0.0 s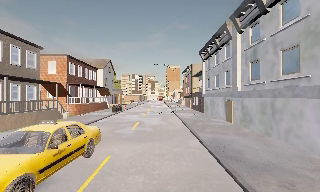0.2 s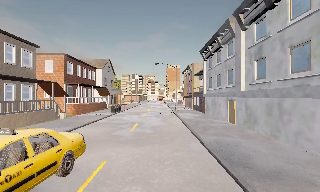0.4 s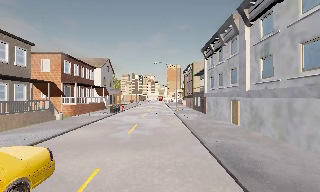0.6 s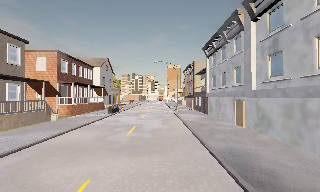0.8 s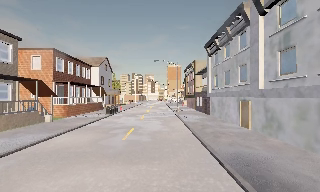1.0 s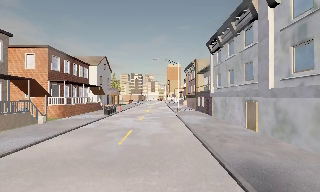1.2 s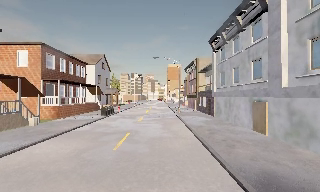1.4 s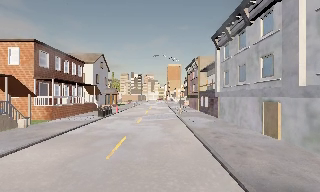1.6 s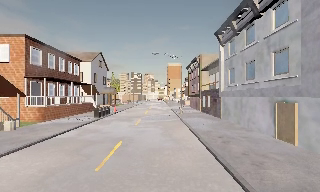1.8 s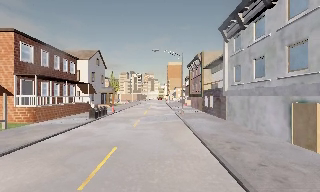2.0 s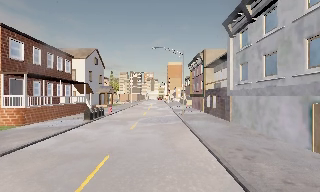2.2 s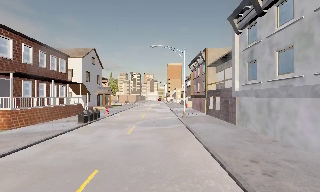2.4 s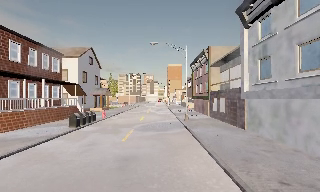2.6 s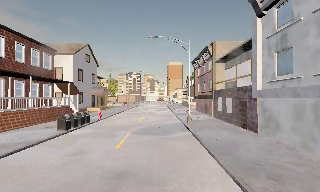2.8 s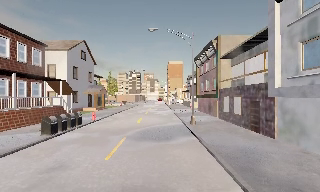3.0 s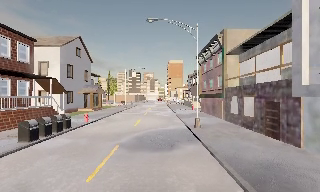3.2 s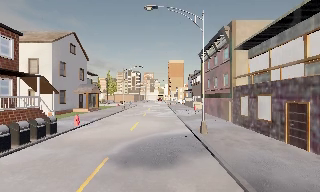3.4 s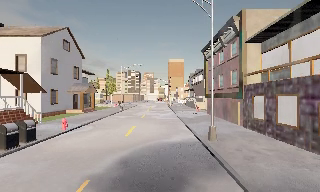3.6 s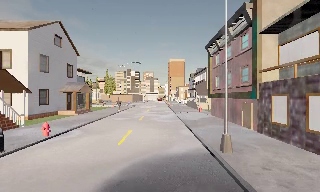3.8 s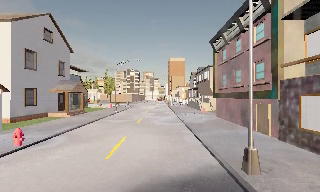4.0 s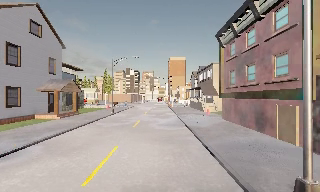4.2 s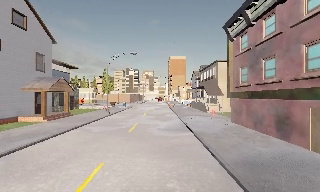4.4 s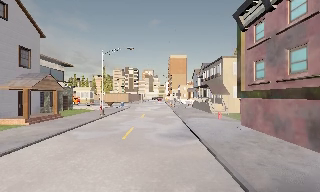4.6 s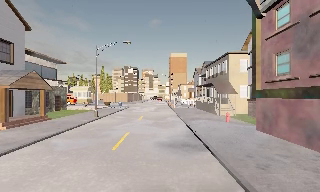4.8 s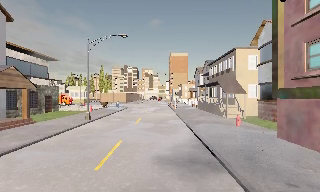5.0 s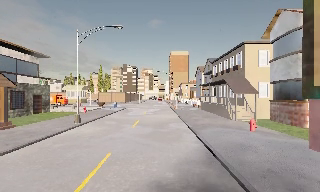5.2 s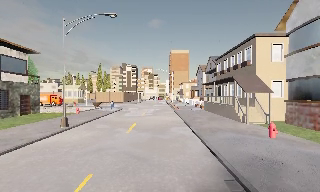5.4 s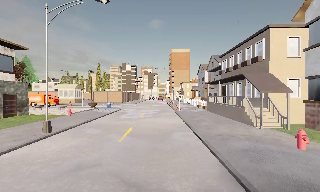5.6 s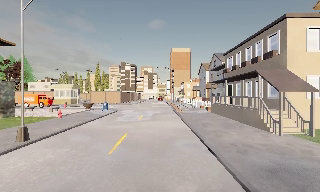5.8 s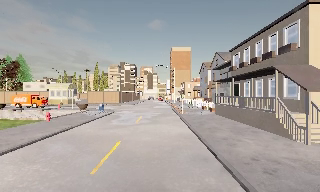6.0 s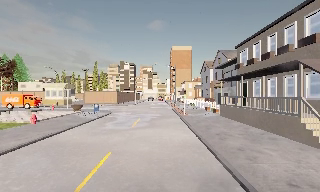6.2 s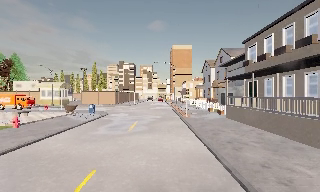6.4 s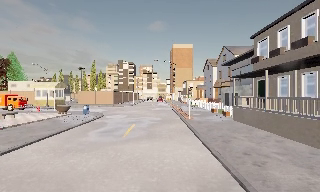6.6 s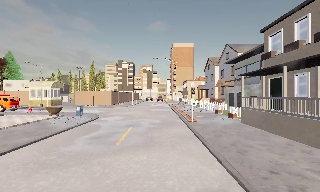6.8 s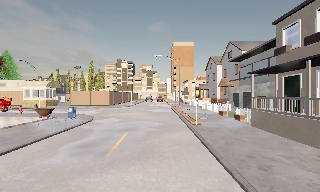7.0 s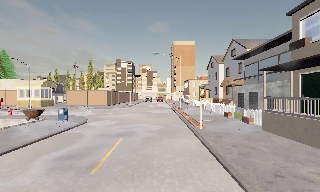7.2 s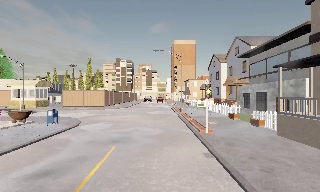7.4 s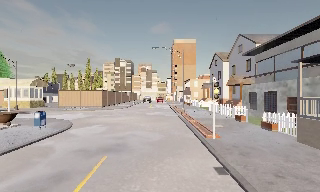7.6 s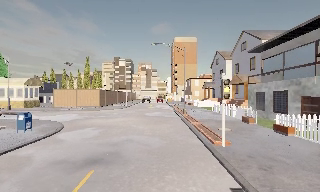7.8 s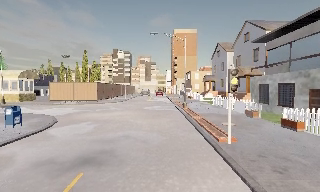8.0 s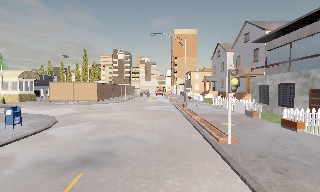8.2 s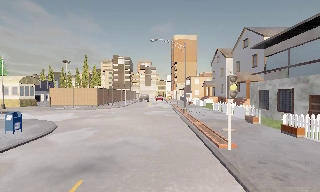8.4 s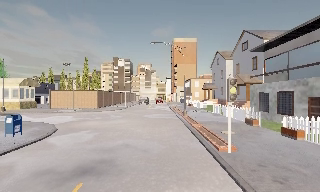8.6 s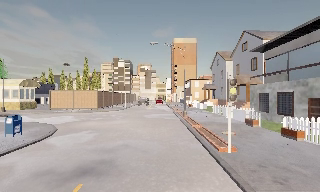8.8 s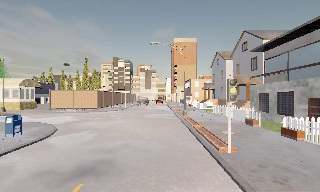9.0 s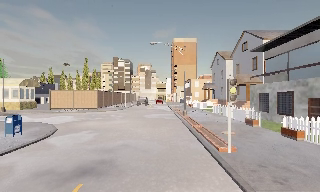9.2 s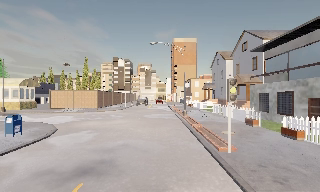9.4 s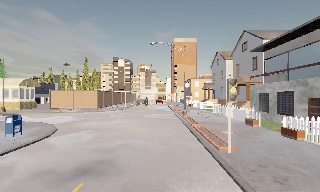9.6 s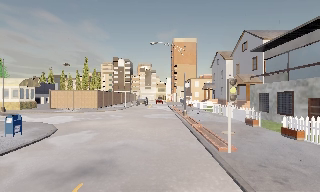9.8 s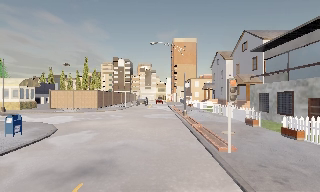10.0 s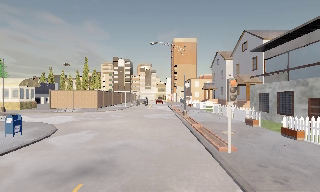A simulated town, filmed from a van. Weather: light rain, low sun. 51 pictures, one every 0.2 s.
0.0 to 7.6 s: The camera travels forward, about 50 m, so what stands in front looms larger.
7.6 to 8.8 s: The camera travels forward, about 0.5 m, so what stands in front looms larger. It loses speed.
8.8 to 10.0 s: The camera keeps its place and its aim.
The film runs forward here.
